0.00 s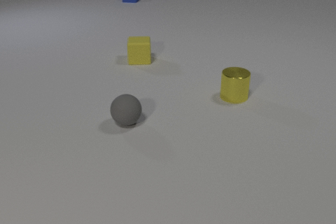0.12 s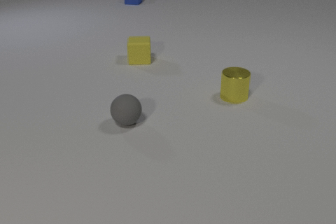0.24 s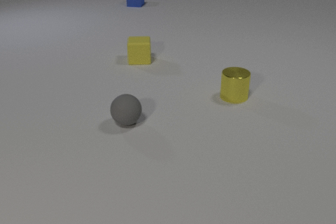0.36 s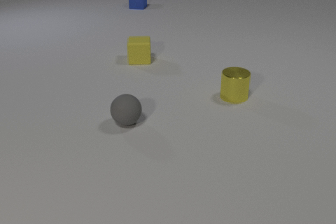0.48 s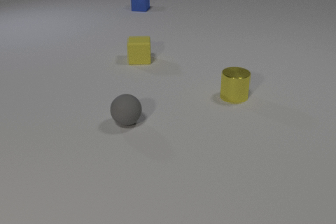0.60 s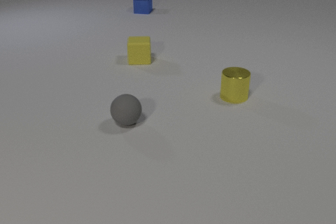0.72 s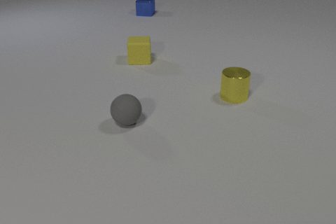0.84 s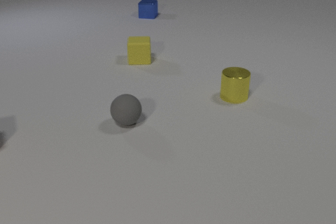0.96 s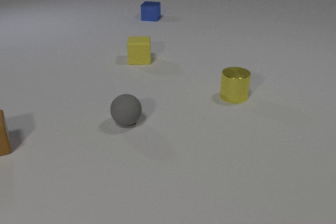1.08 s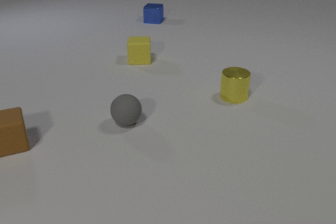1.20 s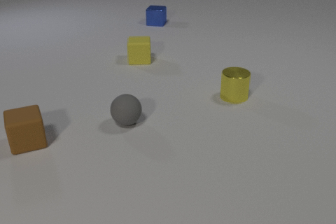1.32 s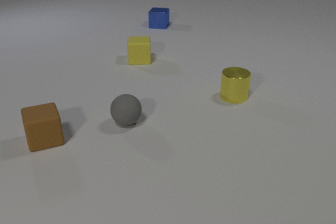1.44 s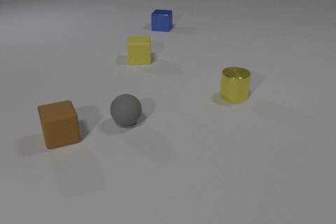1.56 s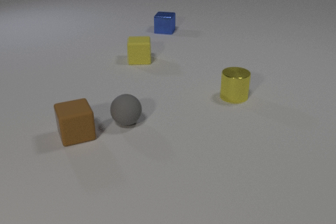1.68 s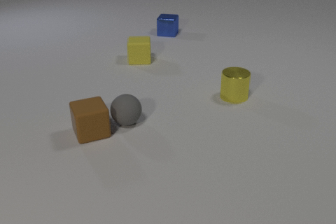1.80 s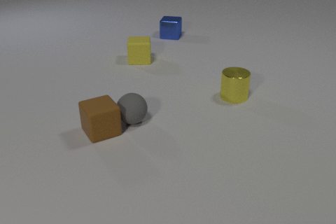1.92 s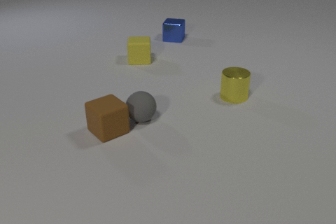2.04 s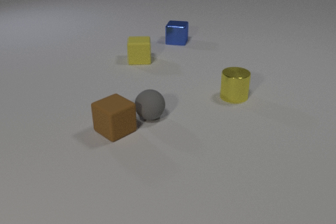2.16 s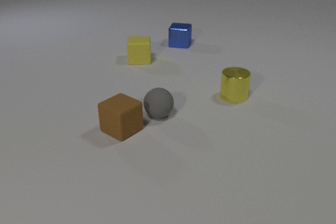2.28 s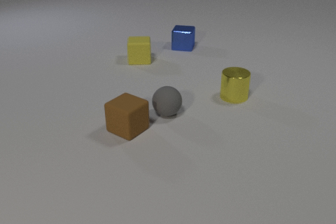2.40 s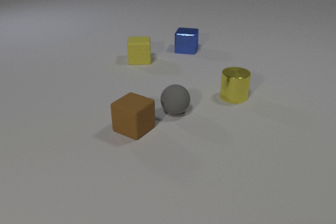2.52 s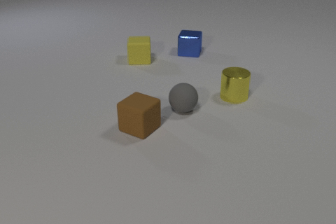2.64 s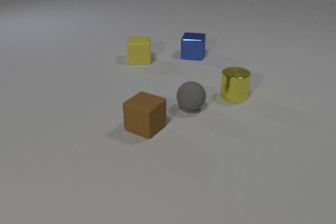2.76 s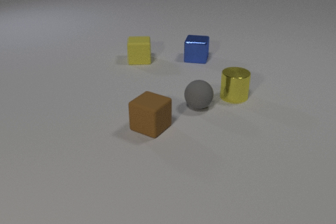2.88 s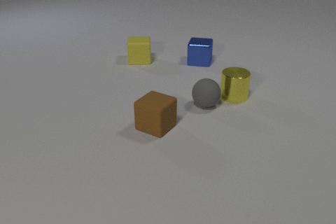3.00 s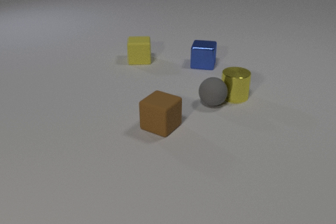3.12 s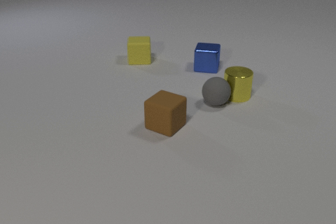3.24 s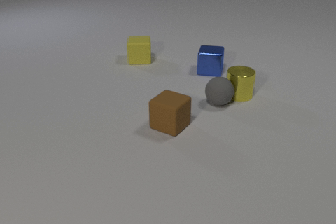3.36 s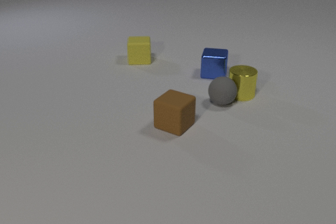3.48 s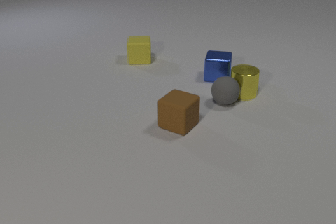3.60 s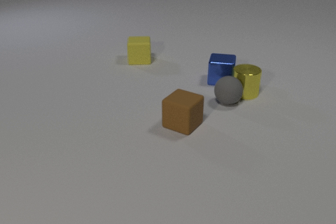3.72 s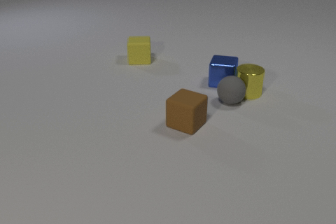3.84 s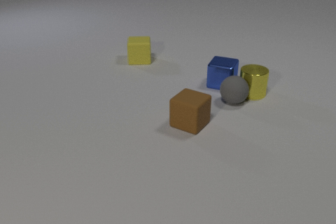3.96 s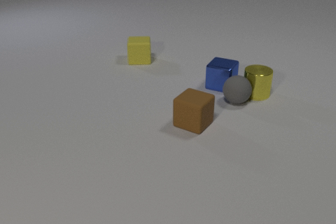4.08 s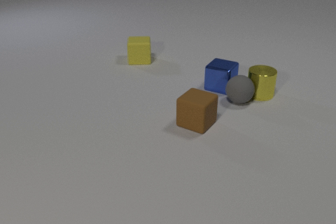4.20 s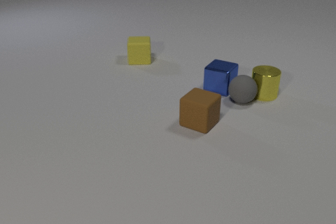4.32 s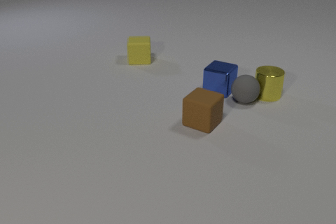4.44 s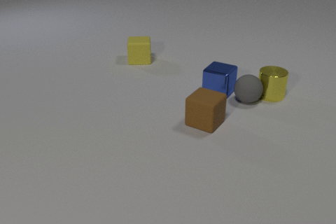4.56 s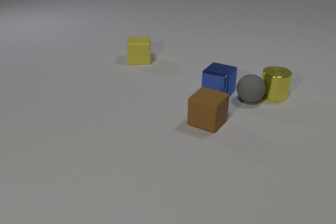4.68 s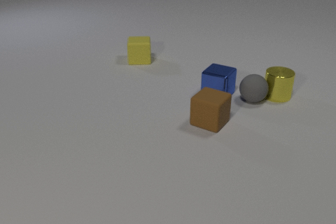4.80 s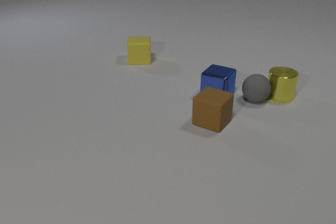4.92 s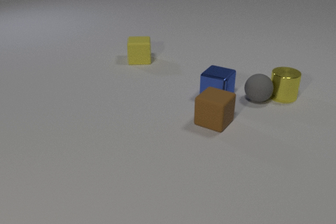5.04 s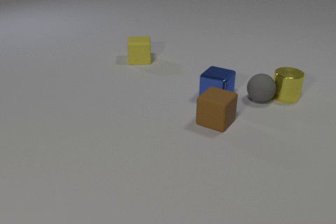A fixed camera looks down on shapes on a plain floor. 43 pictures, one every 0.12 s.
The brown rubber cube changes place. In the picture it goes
to the right.
The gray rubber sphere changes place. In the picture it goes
to the right.
0.00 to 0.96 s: The brown rubber cube comes in at the left edge. The blue metal cube slides toward the camera.
0.96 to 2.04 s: The brown rubber cube slides to the right. The gray rubber sphere rolls to the right. The blue metal cube slides toward the camera. The brown rubber cube and the gray rubber sphere collide.
2.04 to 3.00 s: The brown rubber cube slides to the right. The gray rubber sphere rolls to the right and away from the camera. The blue metal cube slides toward the camera and to the right. The gray rubber sphere and the yellow metal cylinder collide.
3.00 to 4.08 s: The brown rubber cube slides to the right. The gray rubber sphere rolls to the right. The yellow metal cylinder slides to the right and away from the camera. The blue metal cube slides toward the camera. The yellow metal cylinder and the blue metal cube collide.
4.08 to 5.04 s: The brown rubber cube slides to the right. The gray rubber sphere rolls to the right. The yellow metal cylinder slides to the right. The blue metal cube slides toward the camera.
How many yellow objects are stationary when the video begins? 2.
Are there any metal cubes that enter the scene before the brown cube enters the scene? no.
Are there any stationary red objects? no.
